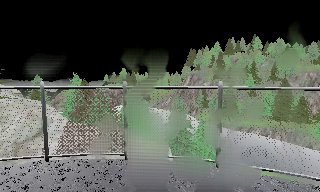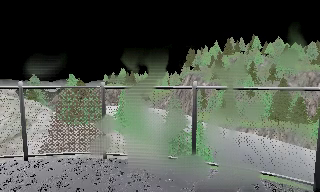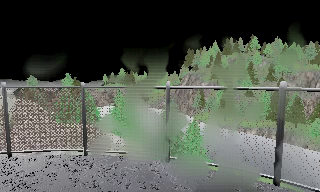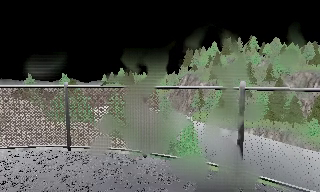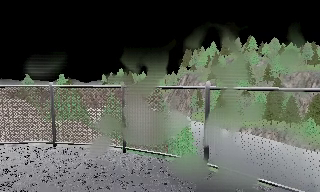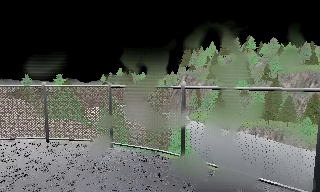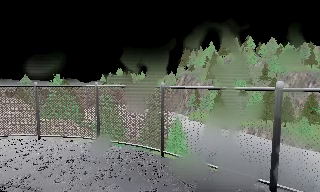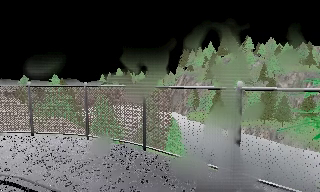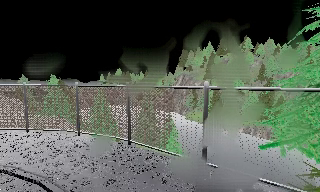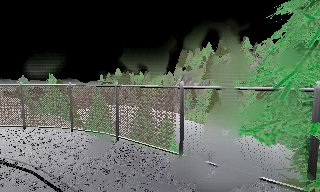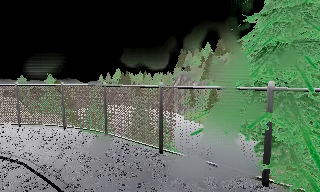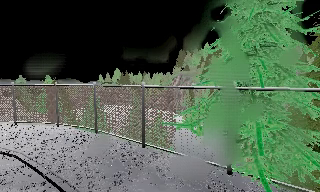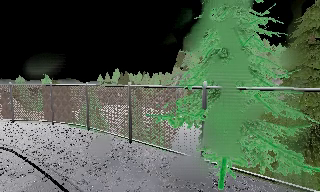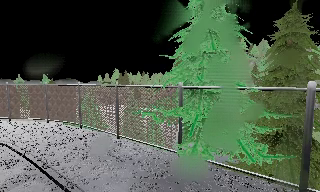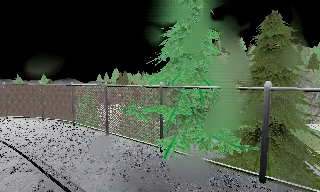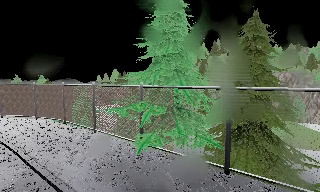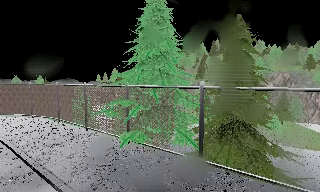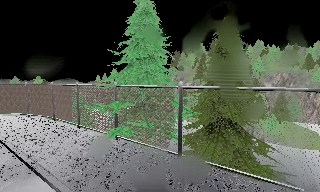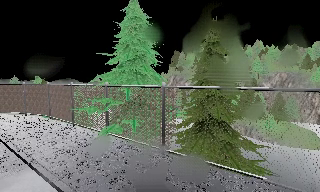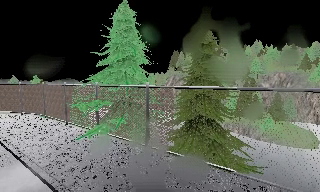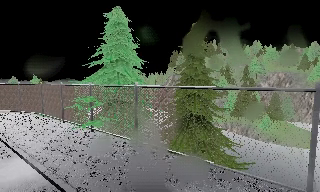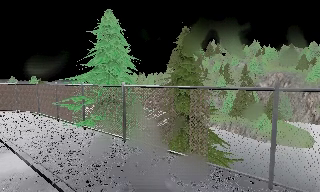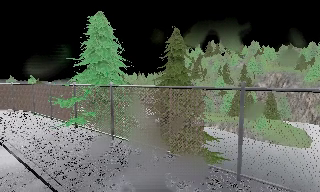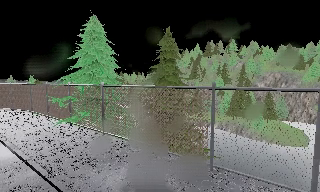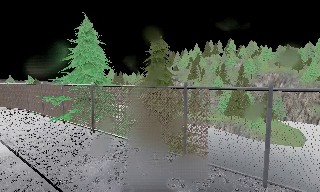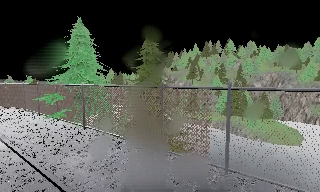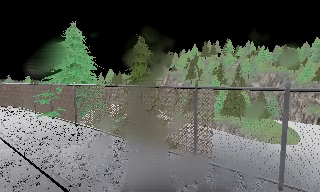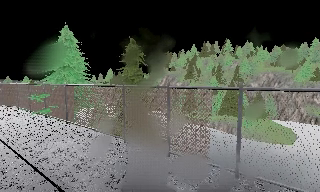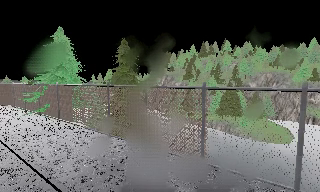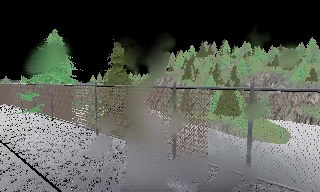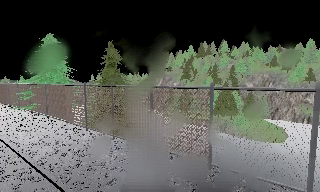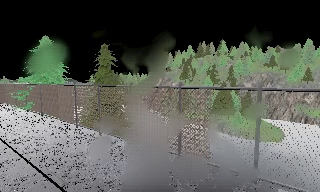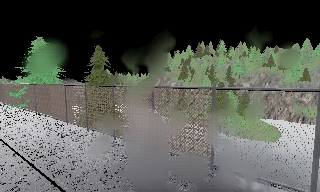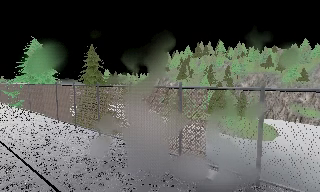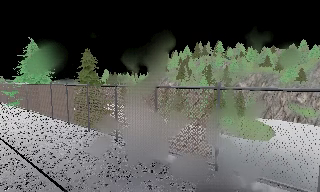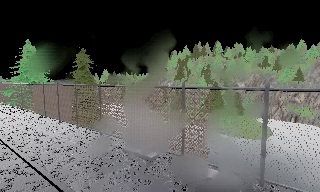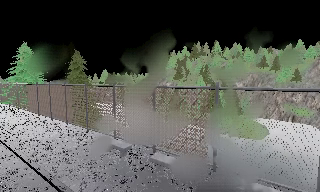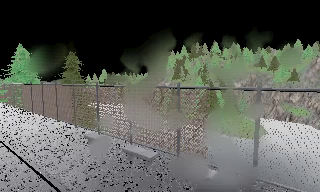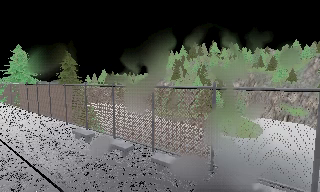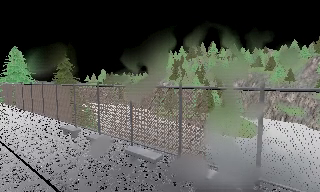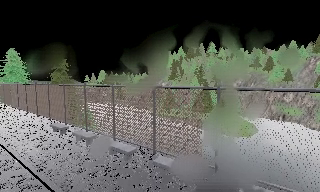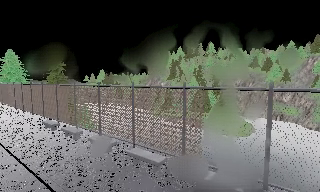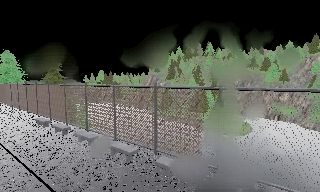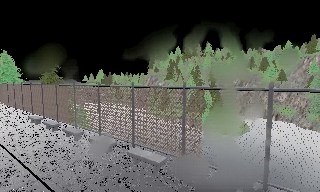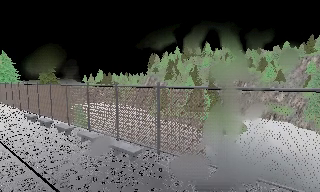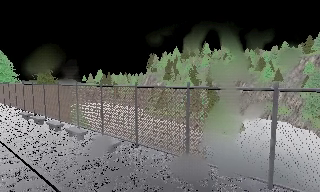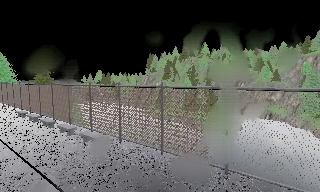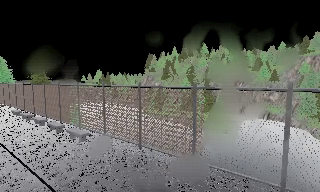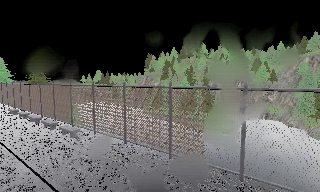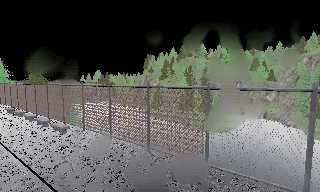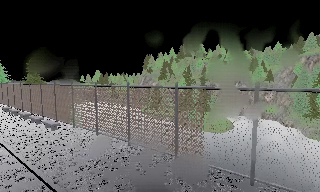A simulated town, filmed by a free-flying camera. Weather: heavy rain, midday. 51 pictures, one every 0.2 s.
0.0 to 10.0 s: The camera travels to its right and backward, about 55 m, so close, fixed things drift to the left.
The film runs backward here.
